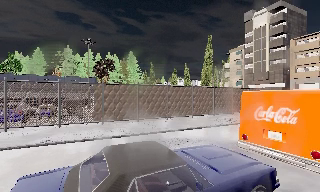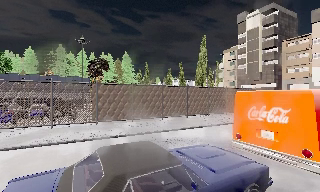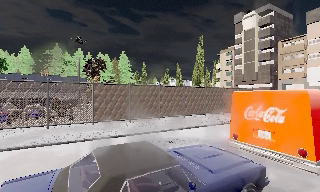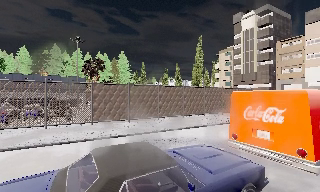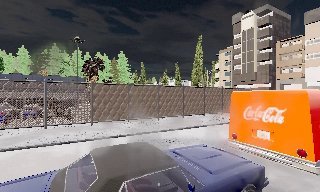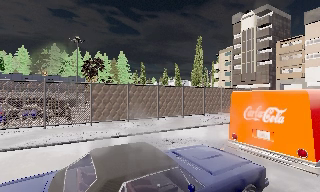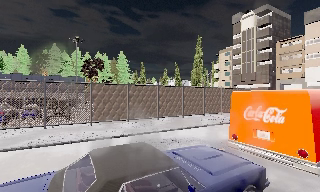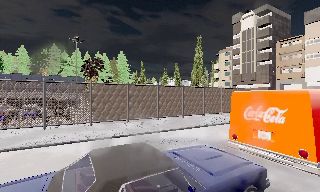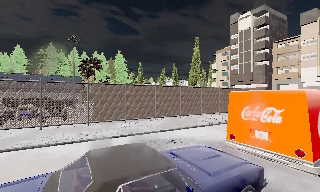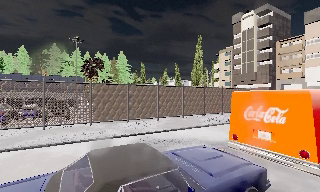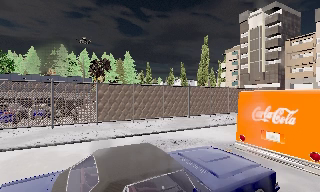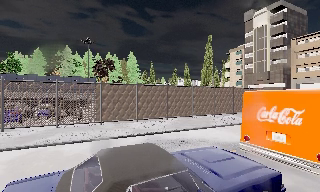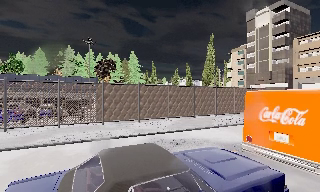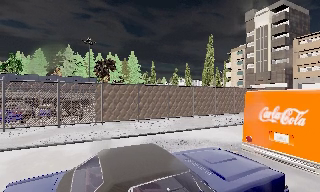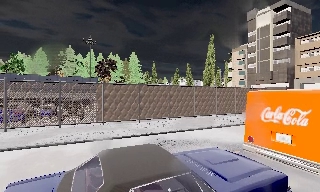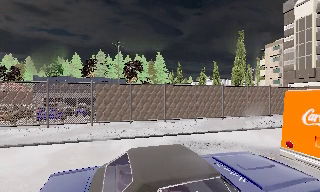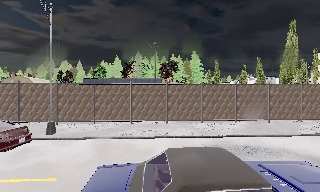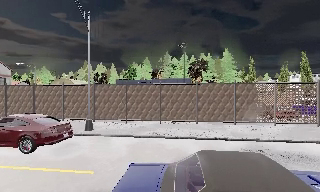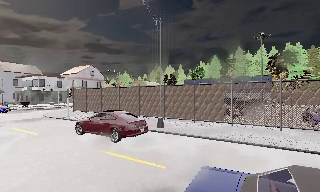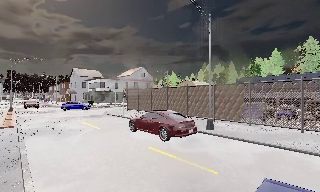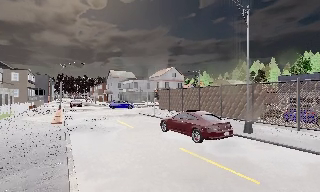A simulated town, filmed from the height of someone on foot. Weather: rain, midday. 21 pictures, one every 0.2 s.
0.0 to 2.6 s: The camera shifts only a little, or ends up much as it began.
2.6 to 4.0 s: The scene slides to the right, as the camera pans about 85 degrees to its left.
The film runs forward here.
